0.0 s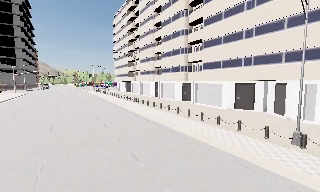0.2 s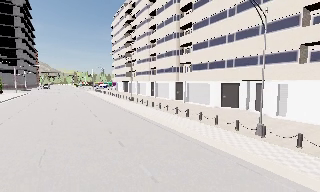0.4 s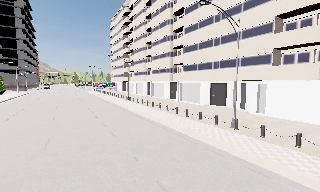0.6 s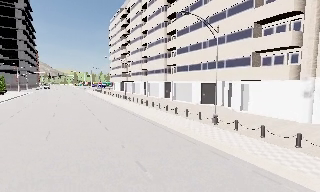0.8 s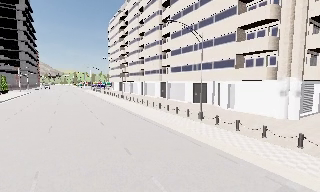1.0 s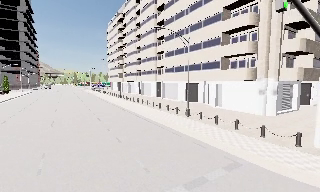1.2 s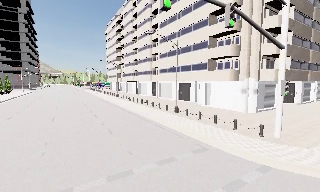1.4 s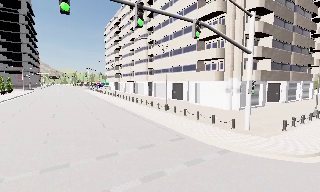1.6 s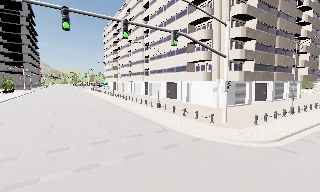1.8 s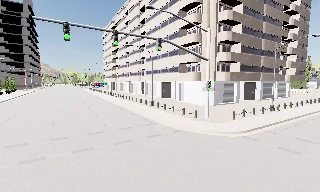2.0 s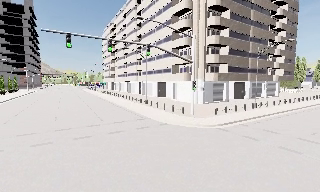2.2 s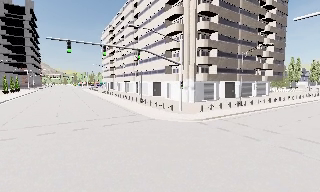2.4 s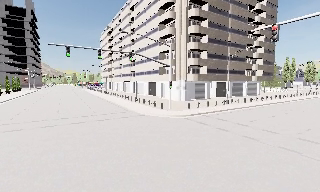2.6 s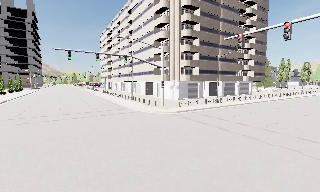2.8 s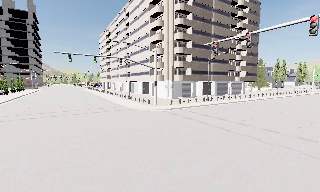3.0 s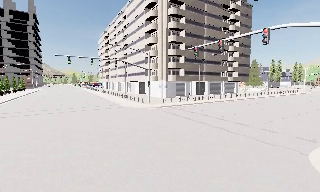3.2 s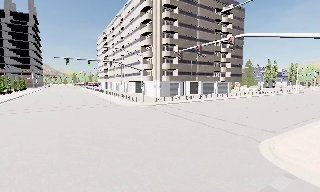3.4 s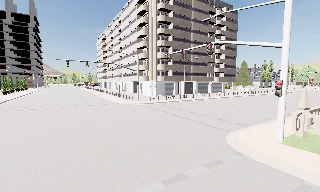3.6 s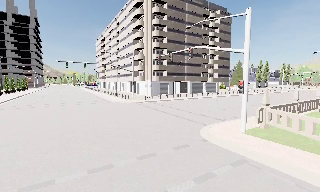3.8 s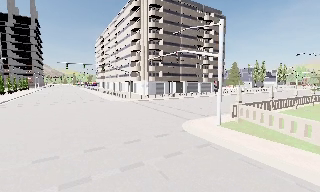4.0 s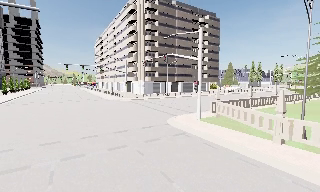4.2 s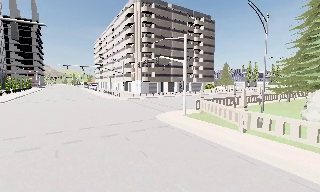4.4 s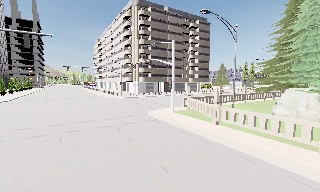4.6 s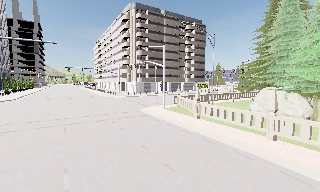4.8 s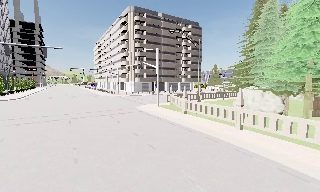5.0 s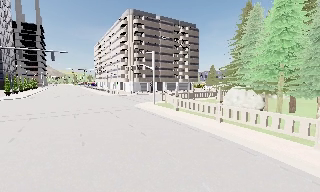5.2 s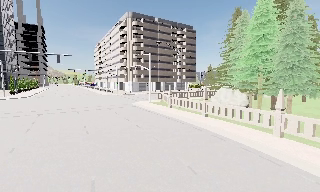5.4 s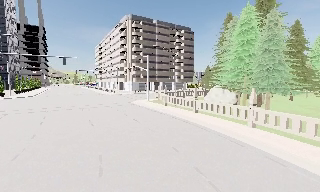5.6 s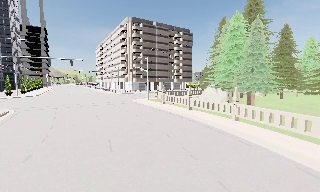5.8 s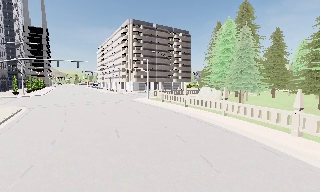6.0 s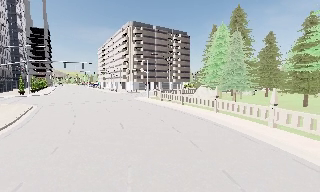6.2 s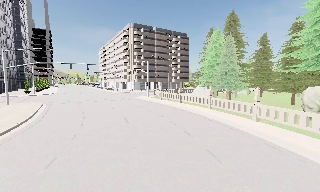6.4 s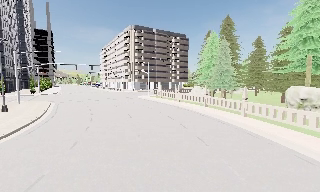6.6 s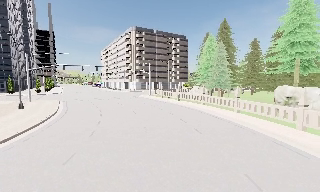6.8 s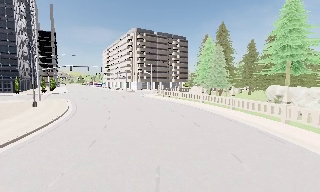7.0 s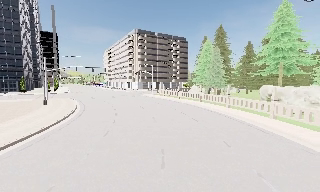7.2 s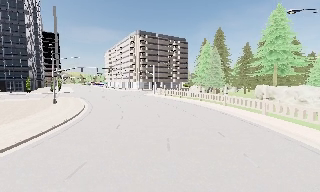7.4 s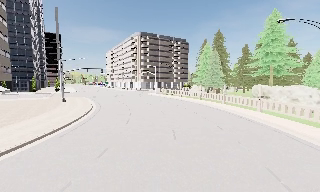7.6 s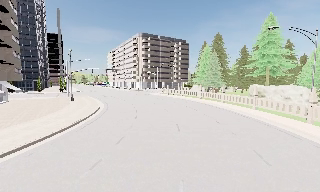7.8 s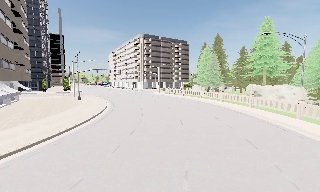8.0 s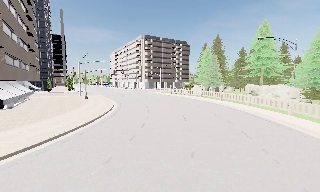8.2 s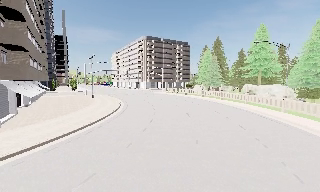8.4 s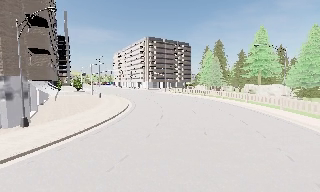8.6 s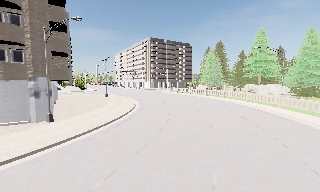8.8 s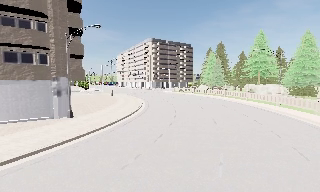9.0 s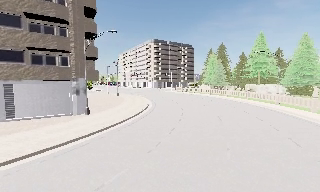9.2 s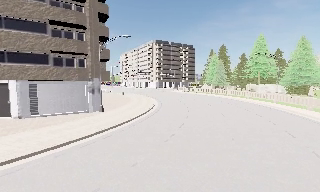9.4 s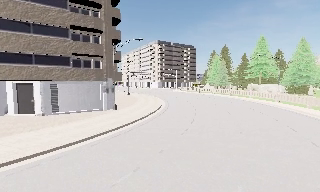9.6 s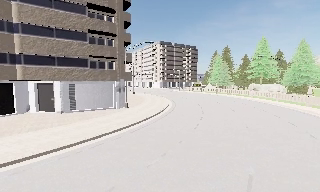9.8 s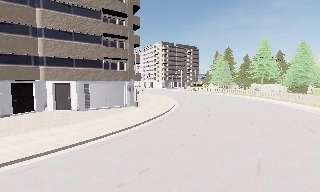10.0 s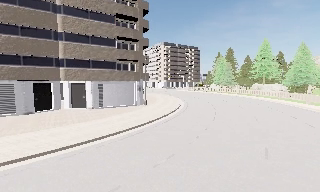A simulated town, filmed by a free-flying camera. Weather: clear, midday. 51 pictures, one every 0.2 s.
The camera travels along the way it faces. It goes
backward.
0.0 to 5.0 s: The camera travels backward and to its right, about 50 m, so what stands in front gets smaller.
5.0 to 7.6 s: The camera travels backward, about 25 m, so what stands in front gets smaller.
7.6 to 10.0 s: The camera travels backward and to its left, about 20 m, so what stands in front gets smaller.
The film runs backward here.
